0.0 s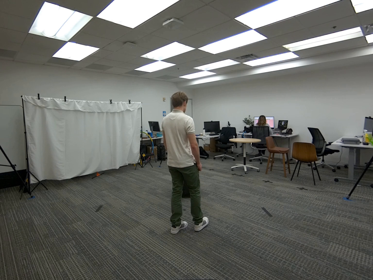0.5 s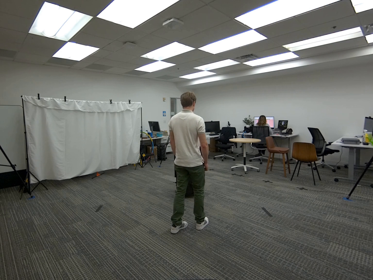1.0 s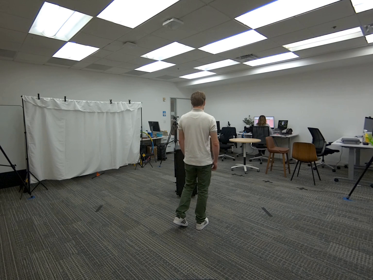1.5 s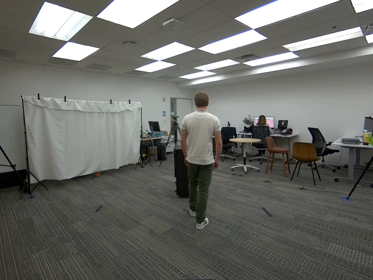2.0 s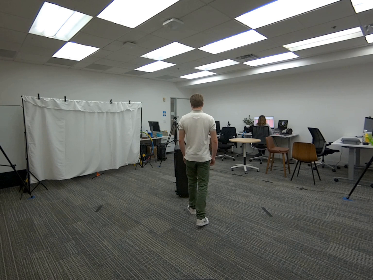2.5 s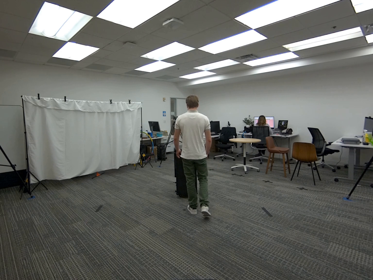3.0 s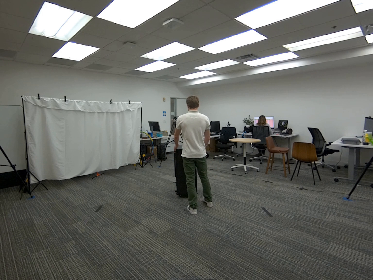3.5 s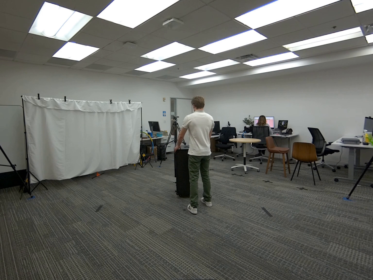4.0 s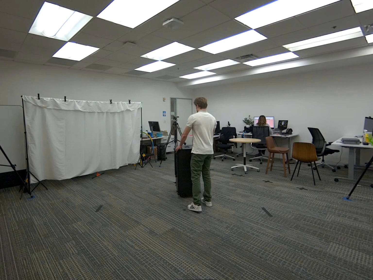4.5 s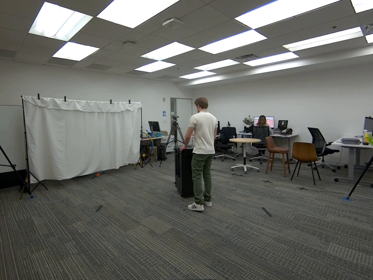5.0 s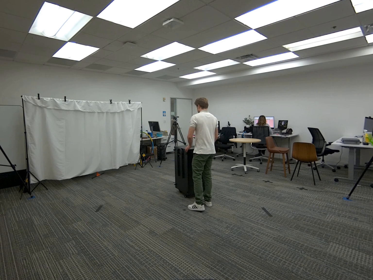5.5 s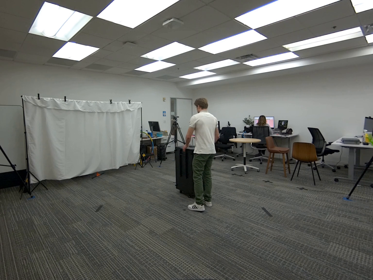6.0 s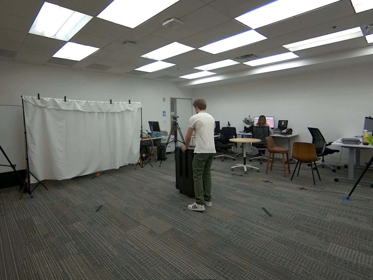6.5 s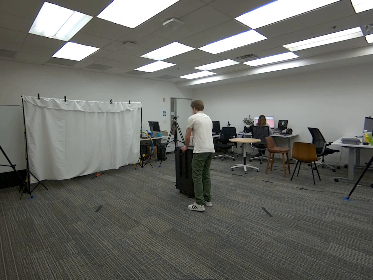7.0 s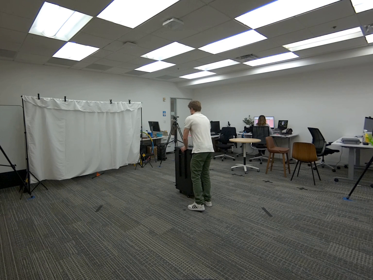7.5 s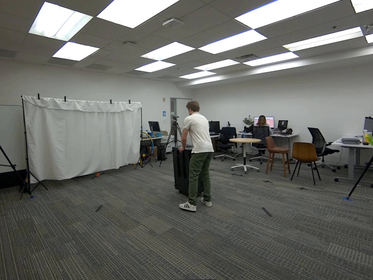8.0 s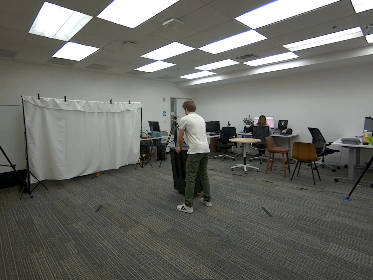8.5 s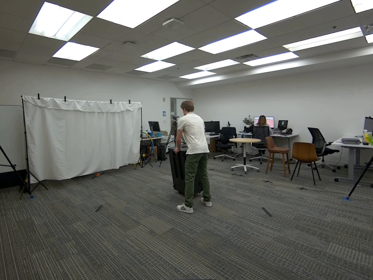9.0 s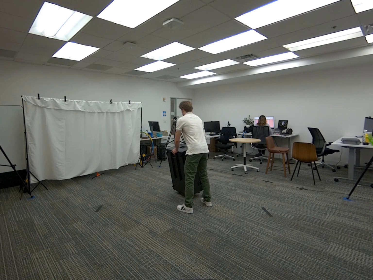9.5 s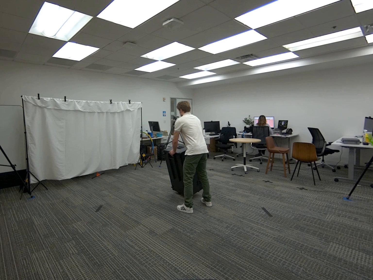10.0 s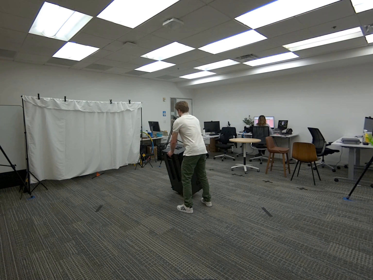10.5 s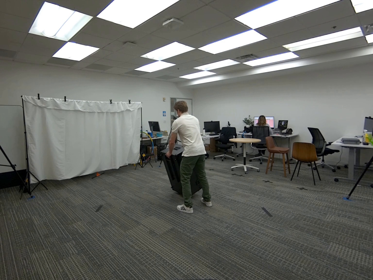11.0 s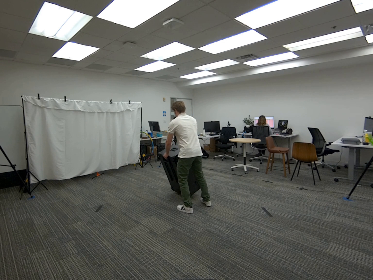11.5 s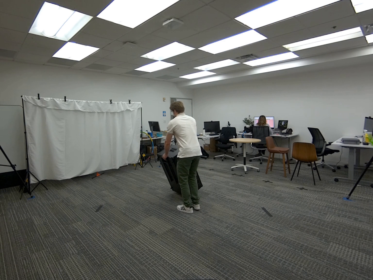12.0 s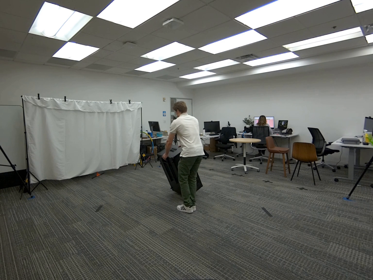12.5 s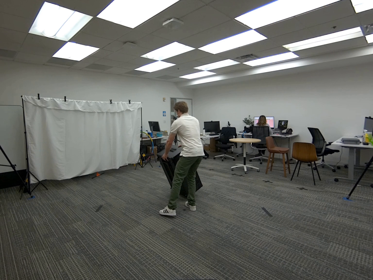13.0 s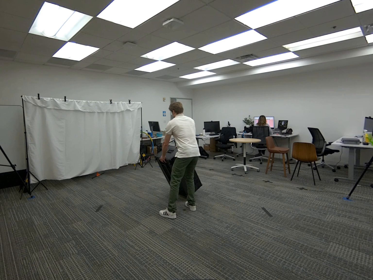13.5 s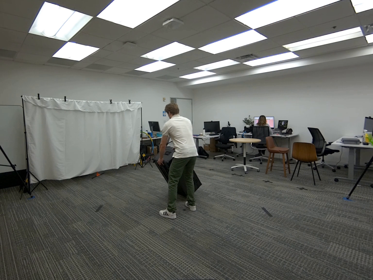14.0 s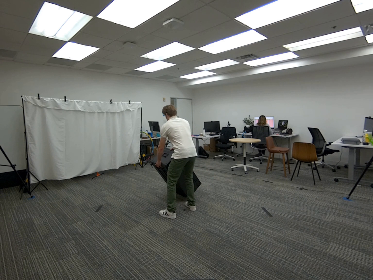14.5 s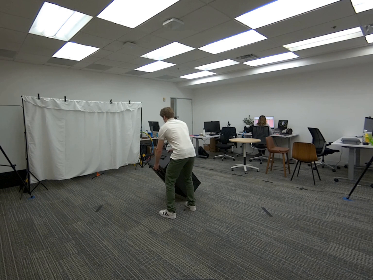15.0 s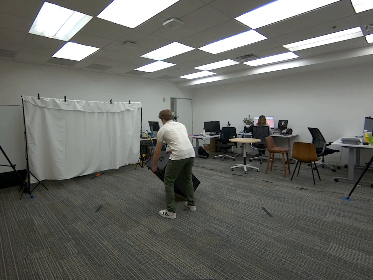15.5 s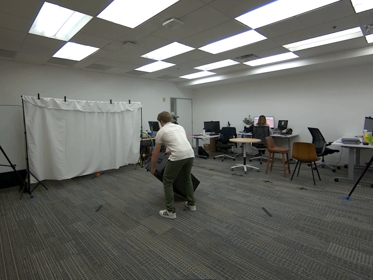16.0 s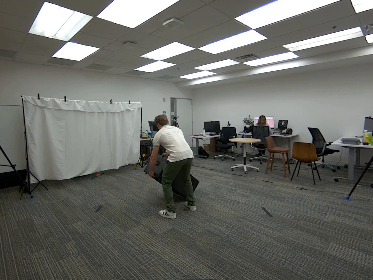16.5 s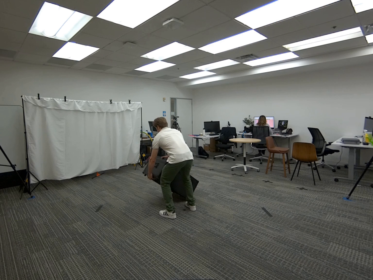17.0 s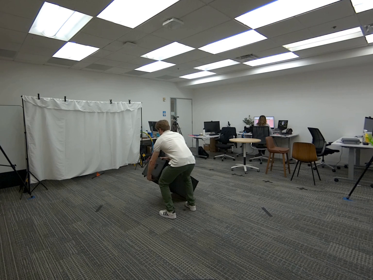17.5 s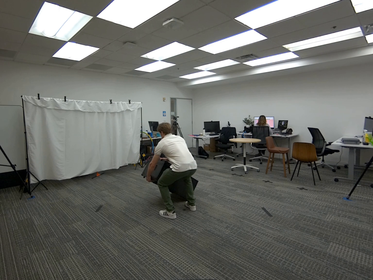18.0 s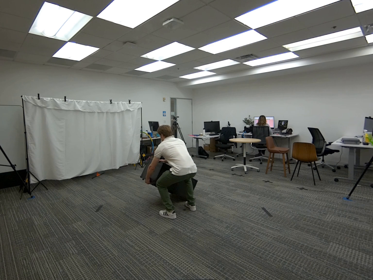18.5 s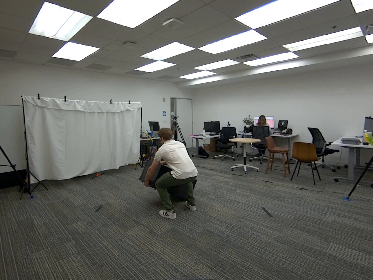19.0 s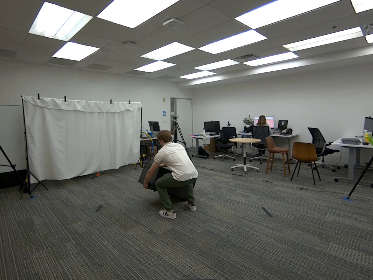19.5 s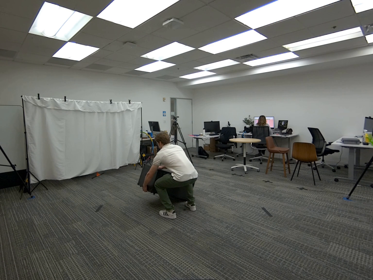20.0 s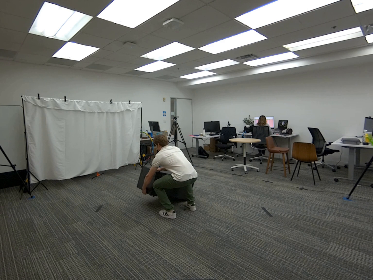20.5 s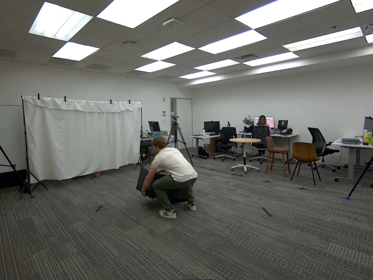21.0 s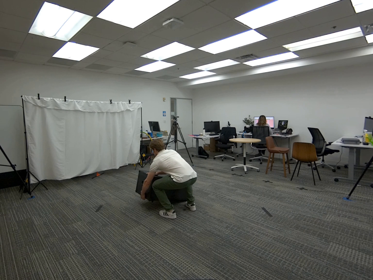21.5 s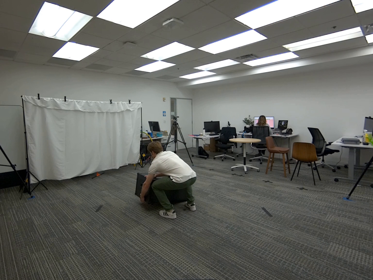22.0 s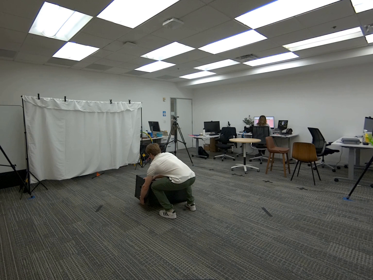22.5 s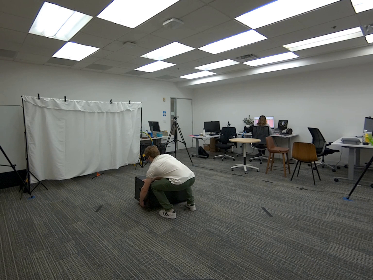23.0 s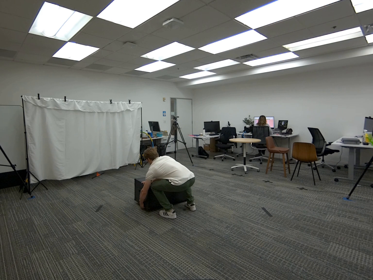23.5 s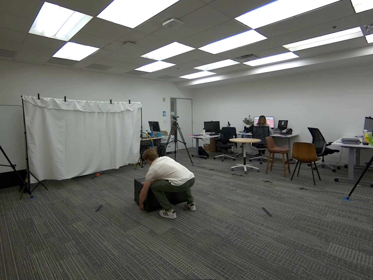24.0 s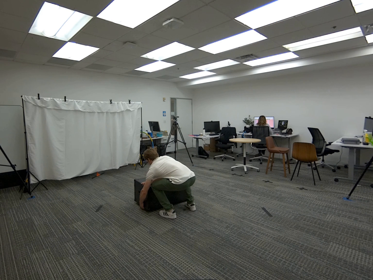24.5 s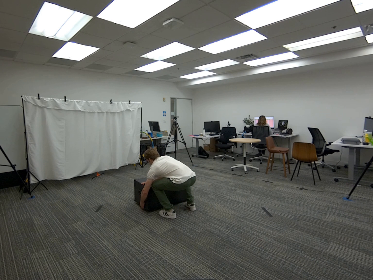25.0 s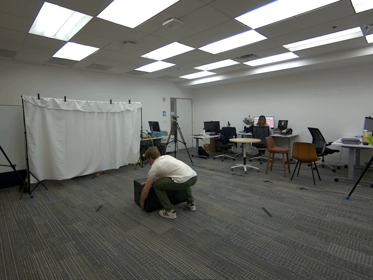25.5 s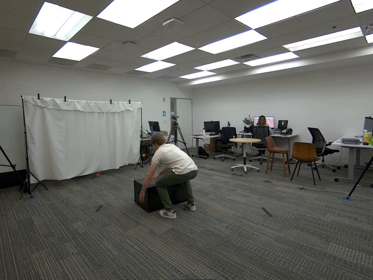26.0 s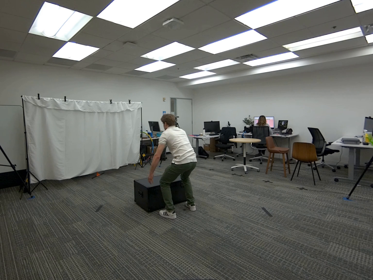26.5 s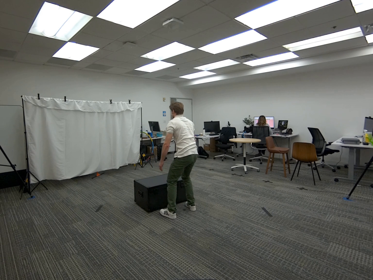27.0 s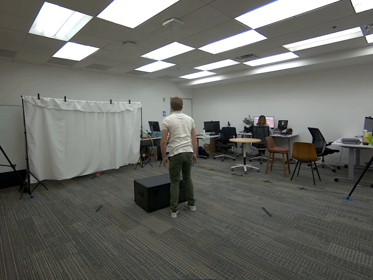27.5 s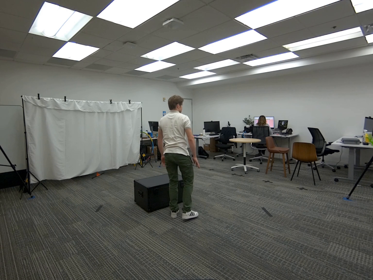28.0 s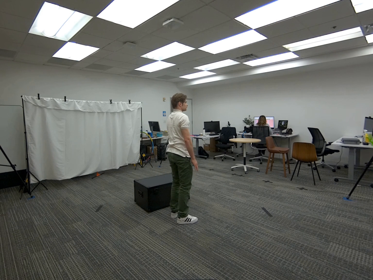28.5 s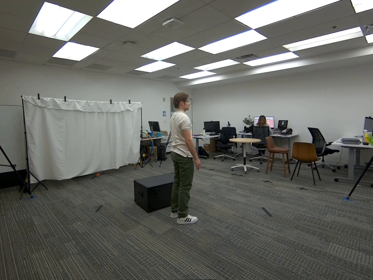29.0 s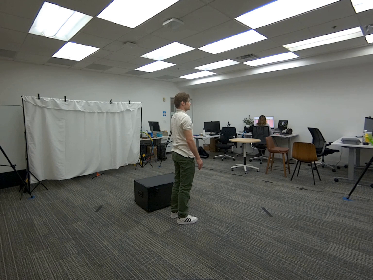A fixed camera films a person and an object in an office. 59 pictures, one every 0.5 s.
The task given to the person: Walk over and place the big black box on its side.
